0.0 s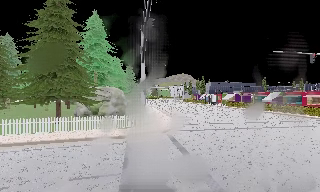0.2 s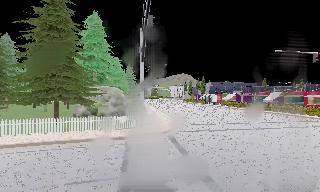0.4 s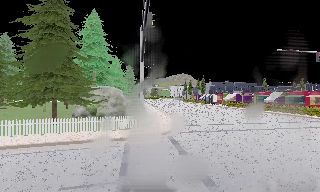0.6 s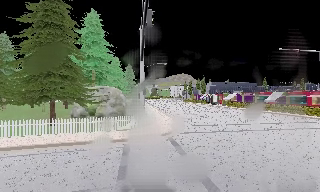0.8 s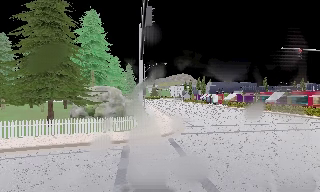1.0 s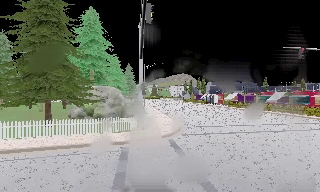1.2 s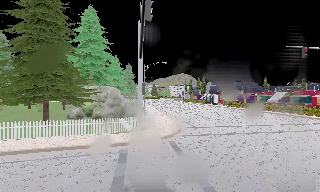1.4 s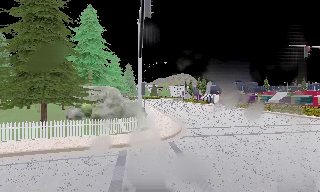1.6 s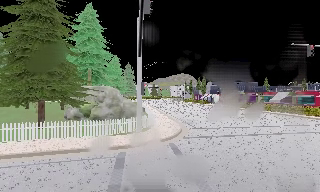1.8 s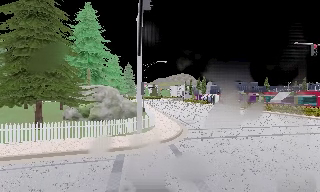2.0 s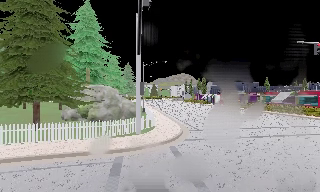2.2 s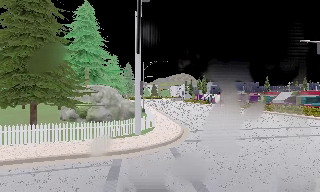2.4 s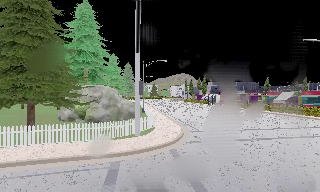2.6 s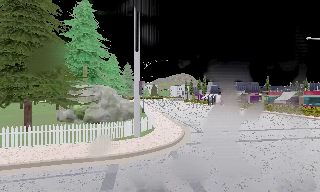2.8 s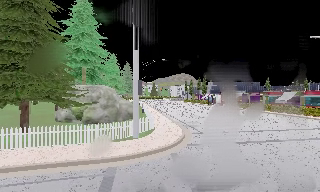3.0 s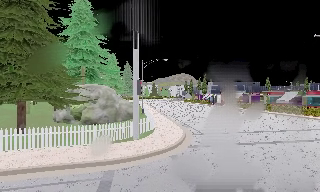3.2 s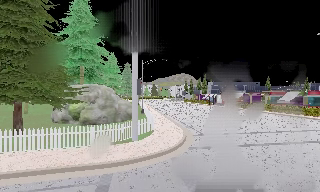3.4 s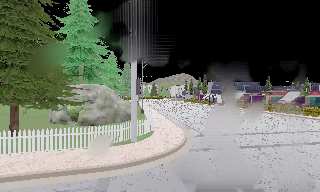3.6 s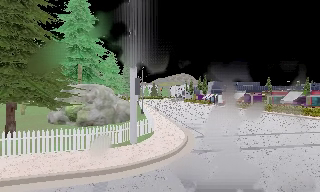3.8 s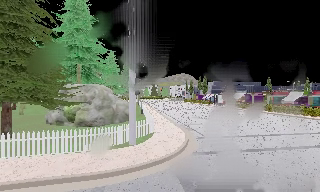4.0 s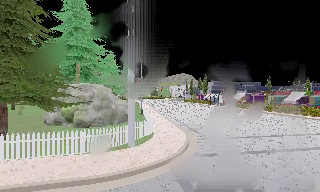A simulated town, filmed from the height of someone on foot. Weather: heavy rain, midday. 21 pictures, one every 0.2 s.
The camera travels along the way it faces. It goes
forward.
0.0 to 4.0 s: The camera travels forward, about 5 m, so what stands in front looms larger.
The film runs forward here.
